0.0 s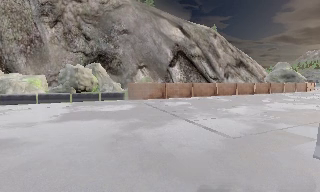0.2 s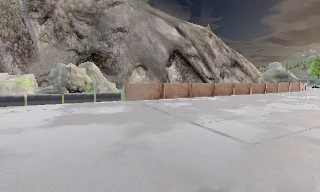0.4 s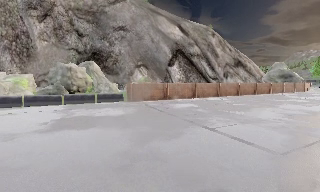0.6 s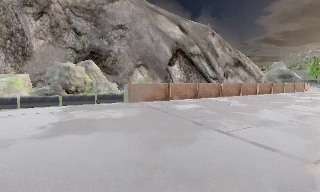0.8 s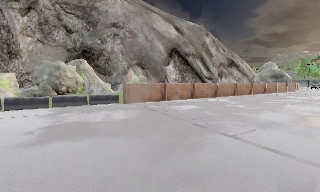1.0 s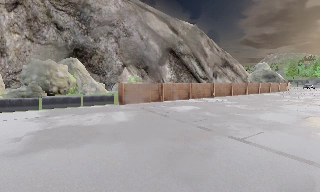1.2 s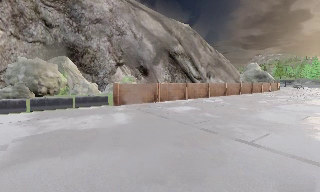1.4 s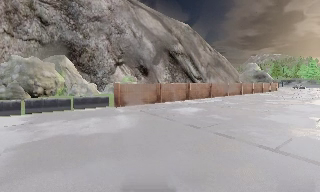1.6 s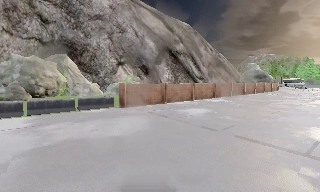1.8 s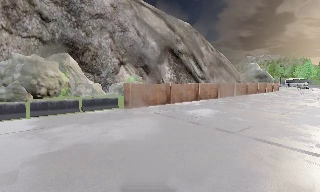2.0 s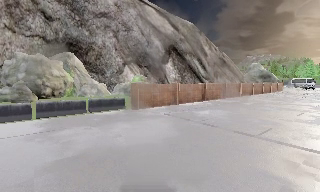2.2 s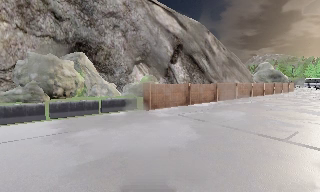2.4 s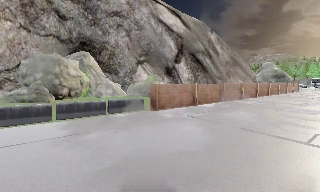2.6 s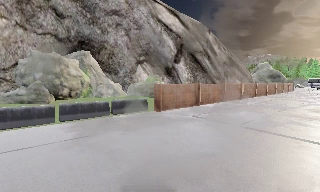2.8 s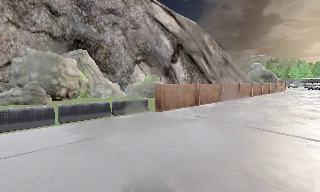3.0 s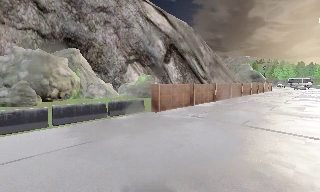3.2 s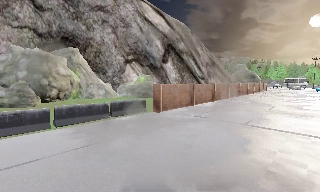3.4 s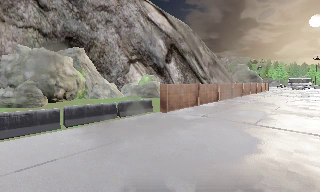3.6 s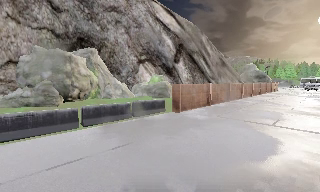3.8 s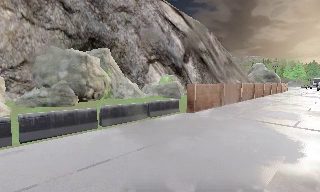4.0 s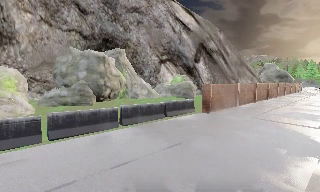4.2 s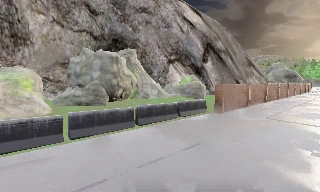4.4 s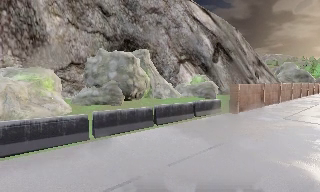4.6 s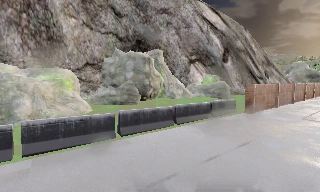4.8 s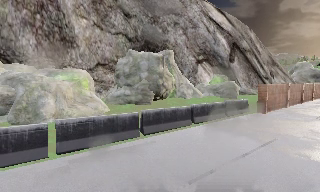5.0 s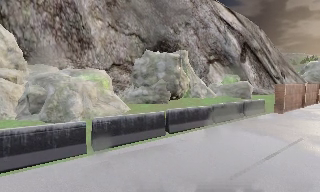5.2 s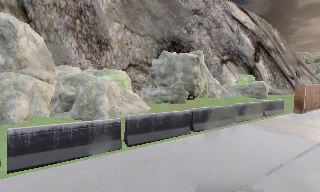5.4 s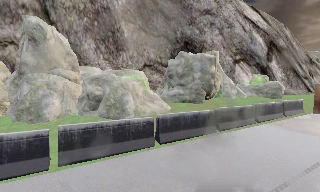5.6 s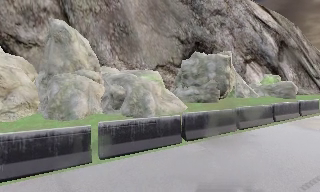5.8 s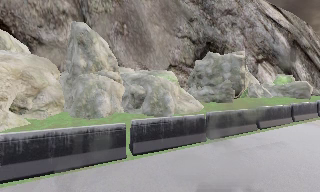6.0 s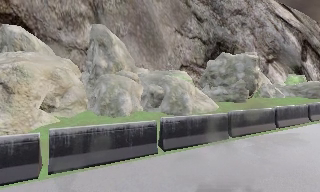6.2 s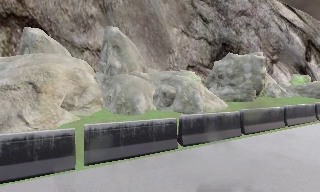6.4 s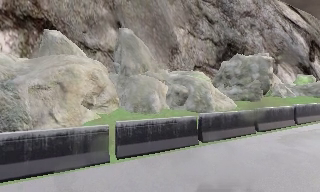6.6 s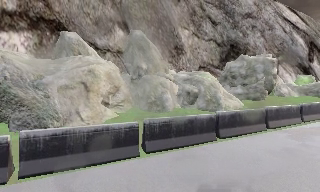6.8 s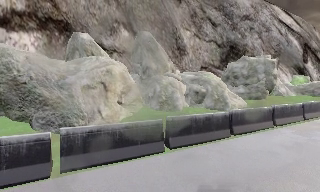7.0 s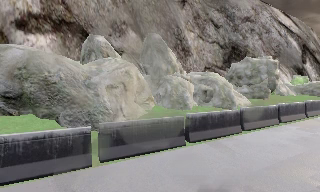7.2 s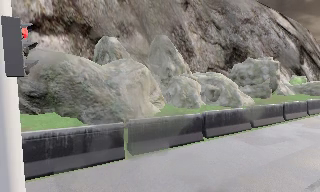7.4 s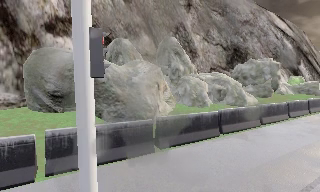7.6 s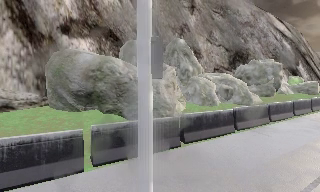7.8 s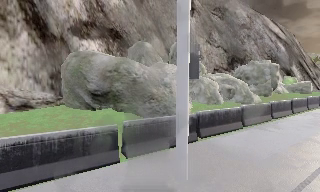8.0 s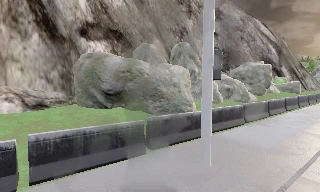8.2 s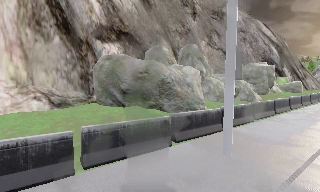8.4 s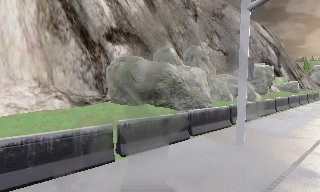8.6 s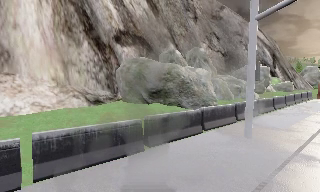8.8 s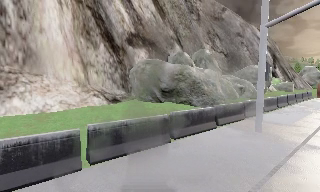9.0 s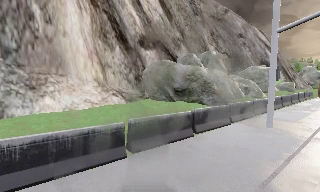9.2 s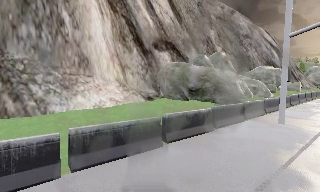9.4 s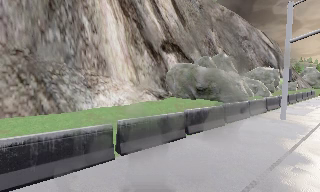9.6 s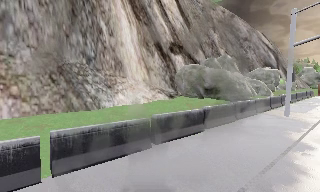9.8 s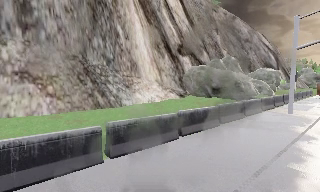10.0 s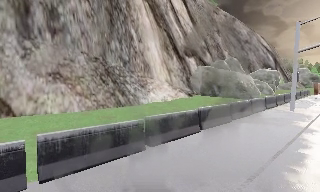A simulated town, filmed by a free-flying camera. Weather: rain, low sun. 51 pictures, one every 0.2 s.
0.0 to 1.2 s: The camera pans to its right, which is clockwise from overhead, by about 10 degrees. It travels forward and to its left, about 6 m, so what stands in front looms larger.
1.2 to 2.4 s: The camera travels to its left and forward, about 5 m, so close, fixed things drift to the right.
2.4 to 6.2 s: The camera pans to its left, which is counterclockwise from overhead, by about 15 degrees. It travels to its left, about 15 m, so close, fixed things drift to the right.
6.2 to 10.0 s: The camera pans to its right, which is clockwise from overhead, by about 15 degrees. It travels to its left and backward, about 25 m, so close, fixed things drift to the right.
The film runs forward here.
